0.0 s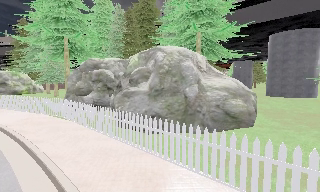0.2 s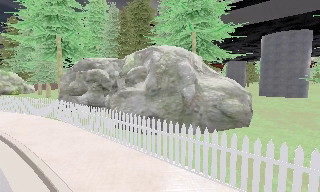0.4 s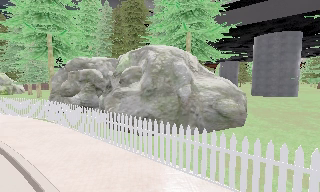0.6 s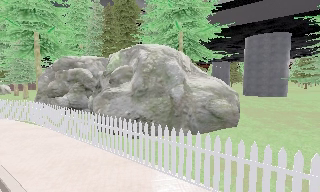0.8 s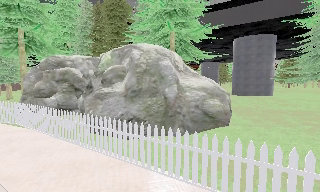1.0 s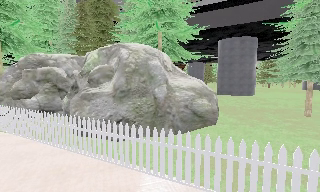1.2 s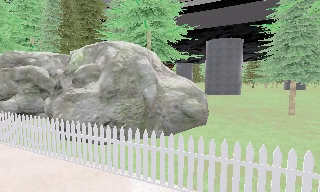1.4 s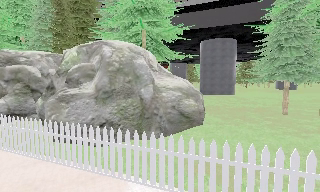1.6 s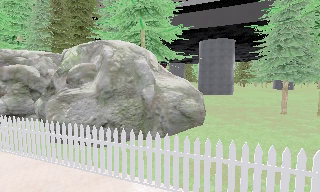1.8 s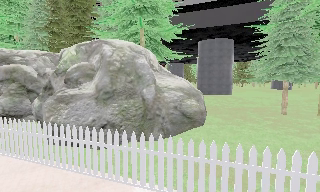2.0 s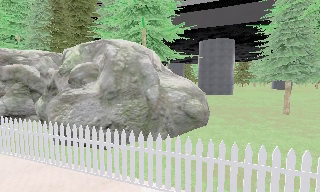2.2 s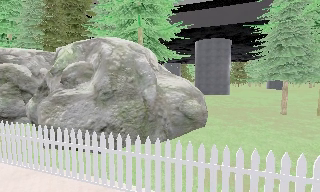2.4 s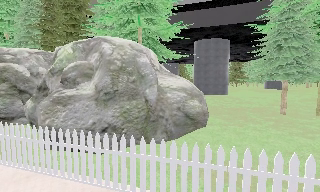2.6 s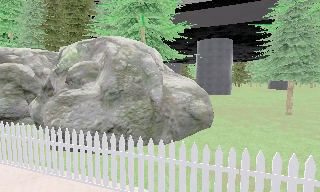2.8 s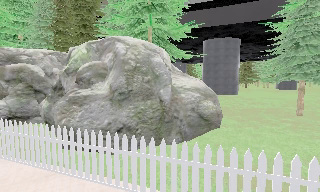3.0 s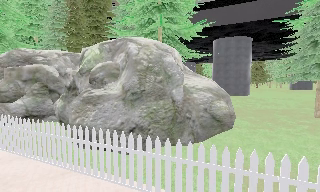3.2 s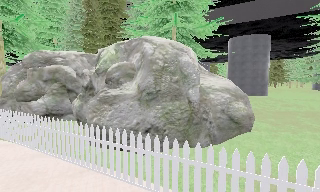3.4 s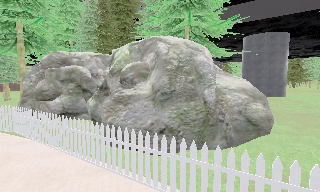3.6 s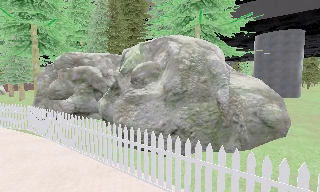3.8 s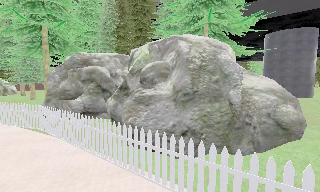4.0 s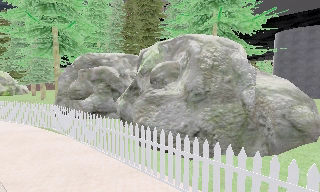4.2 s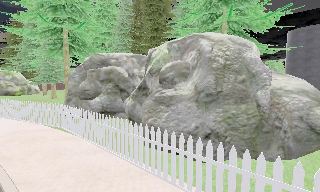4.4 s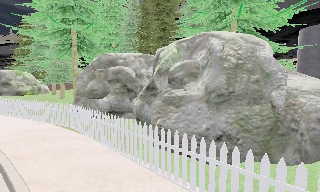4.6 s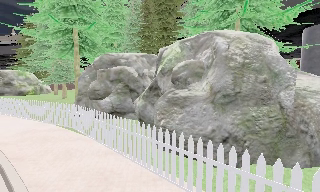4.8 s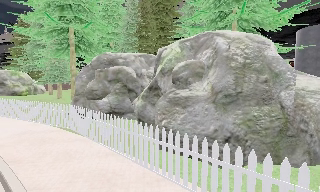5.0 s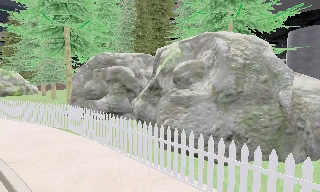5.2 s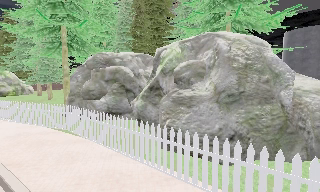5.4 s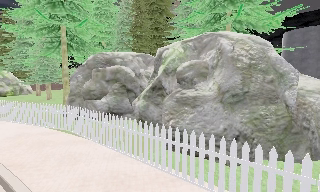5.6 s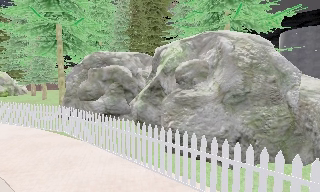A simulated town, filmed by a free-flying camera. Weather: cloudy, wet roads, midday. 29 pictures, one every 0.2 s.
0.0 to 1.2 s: The camera pans to its right, which is clockwise from overhead, by about 20 degrees. It travels forward, about 0.5 m, so what stands in front looms larger.
1.2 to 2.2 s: The camera shifts only a little, or ends up much as it began.
2.2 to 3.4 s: The camera pans to its left, which is counterclockwise from overhead, by about 15 degrees. It travels to its left, about 0.5 m, so close, fixed things drift to the right.
3.4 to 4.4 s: The camera swings to its left by about 10 degrees, and the scene slides to the right.
4.4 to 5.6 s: The camera travels to its left, about 0.5 m.
The film runs forward here.
